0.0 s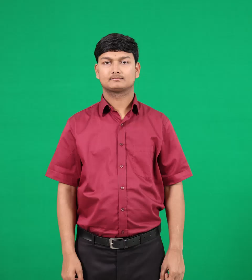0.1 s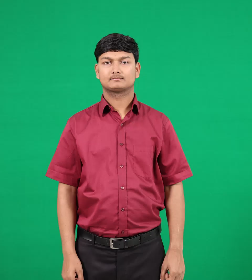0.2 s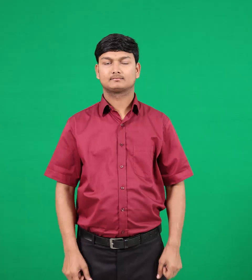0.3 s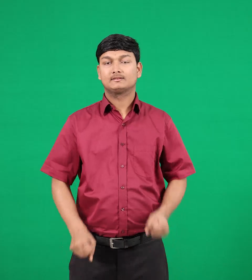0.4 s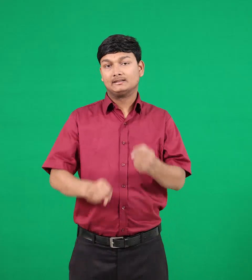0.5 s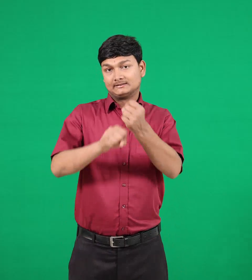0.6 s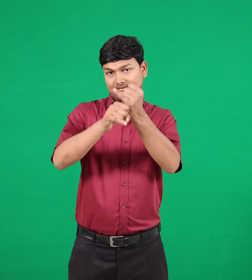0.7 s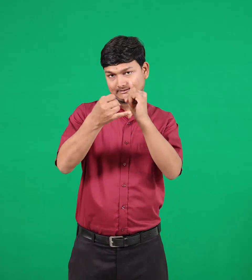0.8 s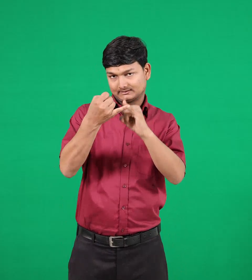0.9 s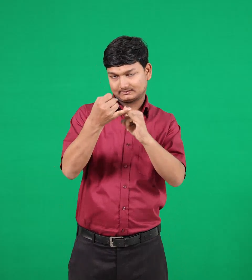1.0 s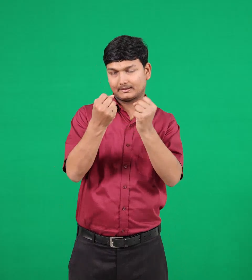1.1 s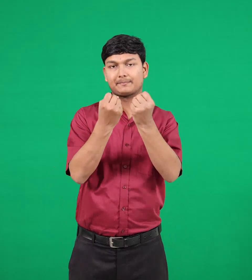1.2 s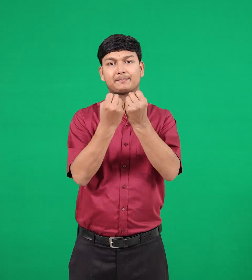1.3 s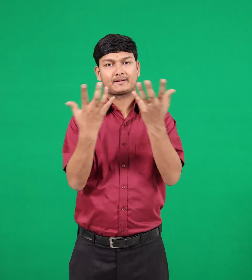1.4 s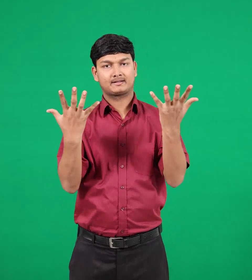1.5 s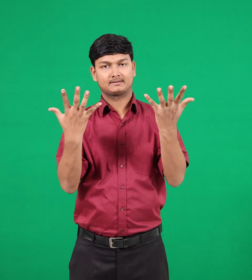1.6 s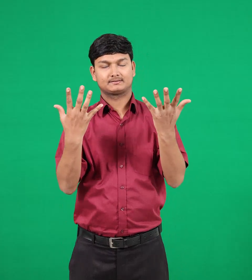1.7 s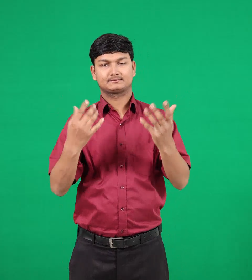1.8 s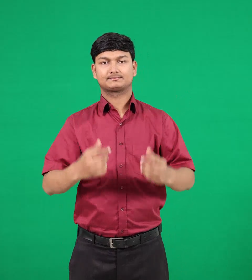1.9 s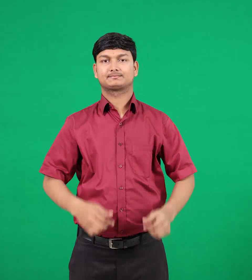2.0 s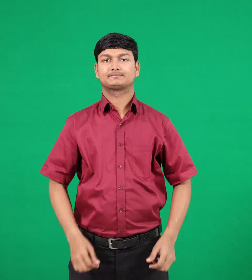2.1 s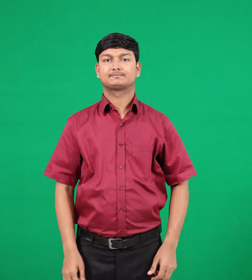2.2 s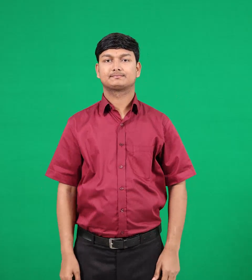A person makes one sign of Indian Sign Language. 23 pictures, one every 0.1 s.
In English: name
